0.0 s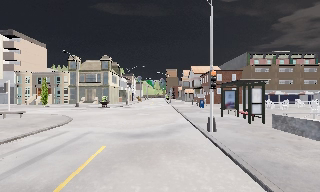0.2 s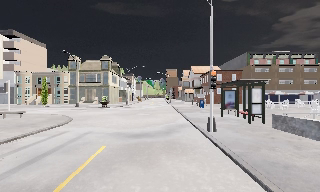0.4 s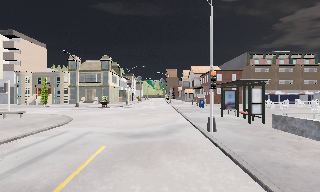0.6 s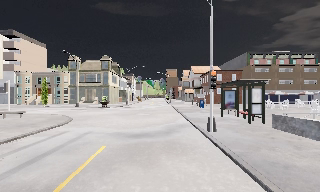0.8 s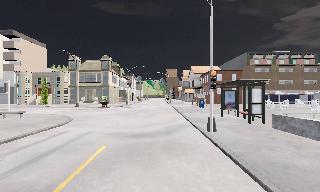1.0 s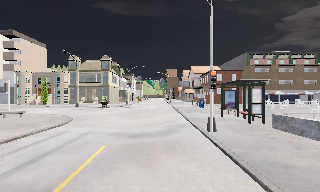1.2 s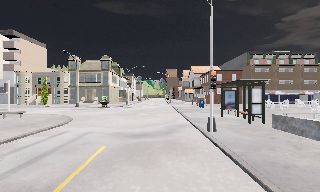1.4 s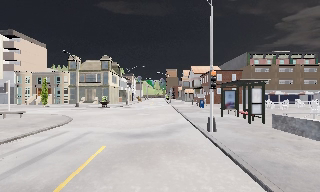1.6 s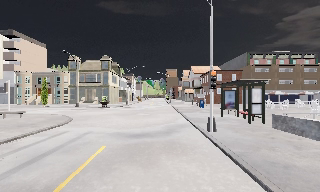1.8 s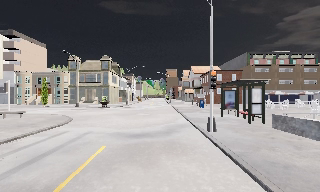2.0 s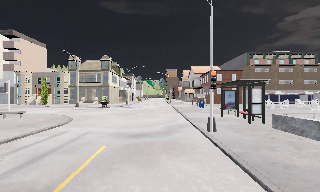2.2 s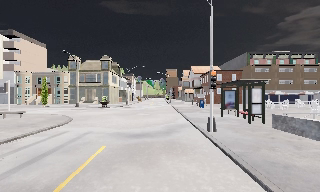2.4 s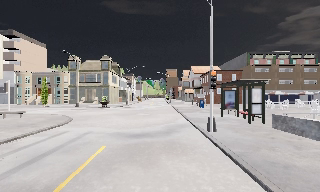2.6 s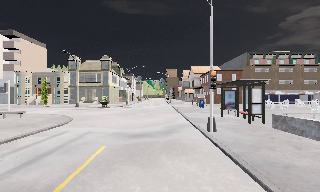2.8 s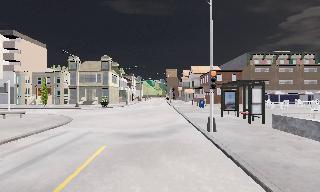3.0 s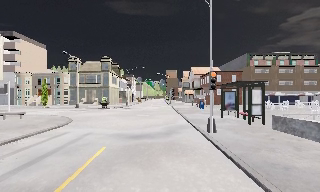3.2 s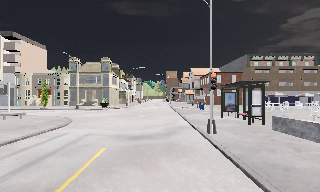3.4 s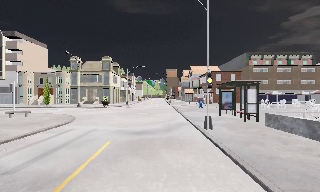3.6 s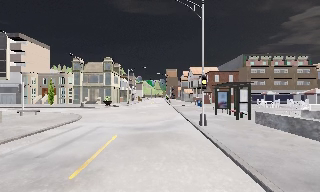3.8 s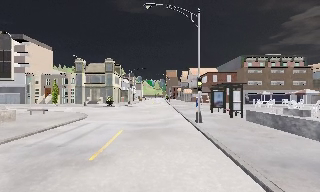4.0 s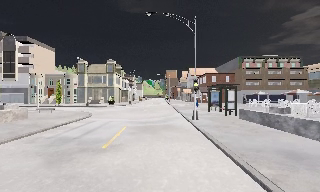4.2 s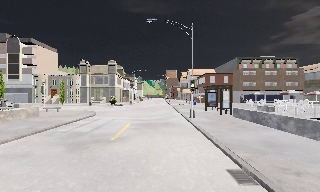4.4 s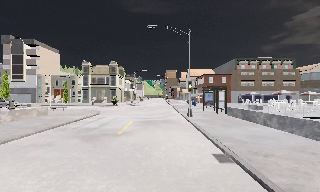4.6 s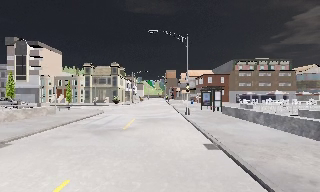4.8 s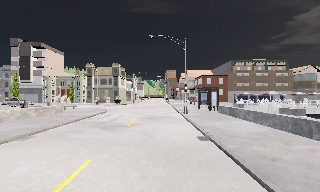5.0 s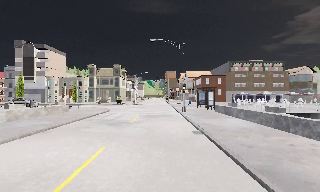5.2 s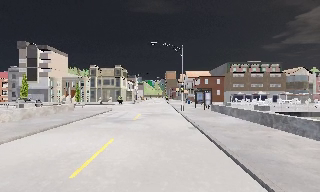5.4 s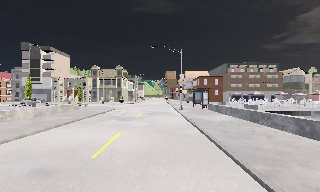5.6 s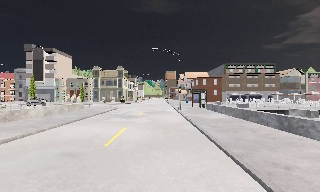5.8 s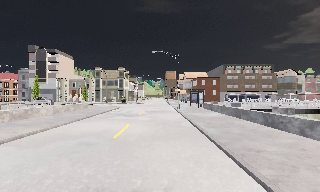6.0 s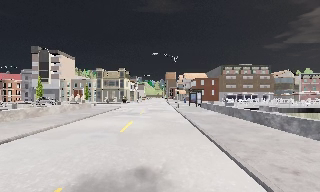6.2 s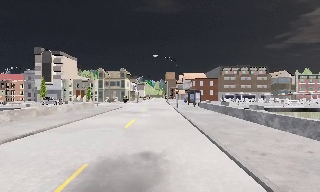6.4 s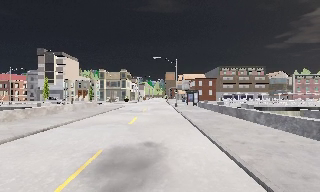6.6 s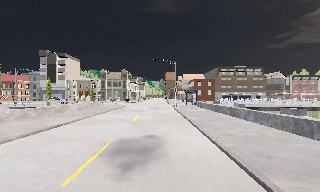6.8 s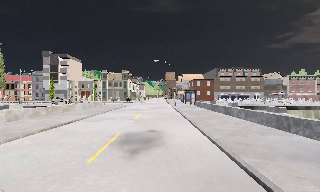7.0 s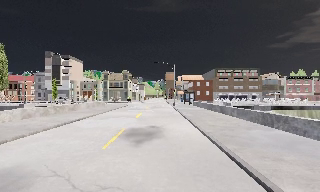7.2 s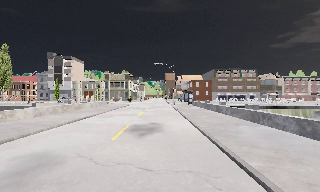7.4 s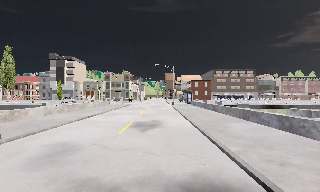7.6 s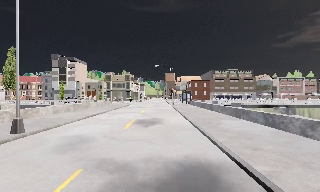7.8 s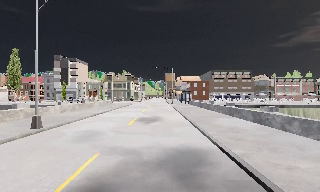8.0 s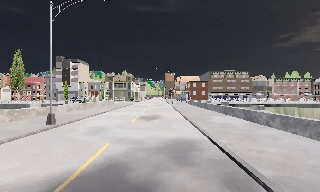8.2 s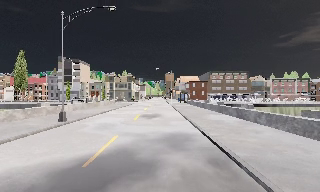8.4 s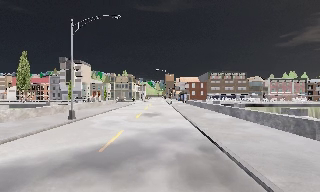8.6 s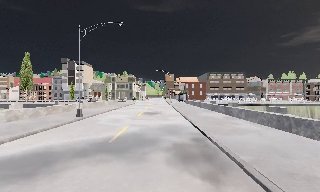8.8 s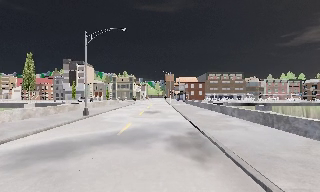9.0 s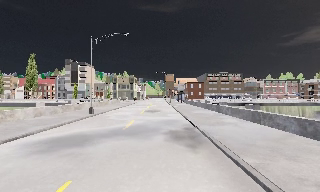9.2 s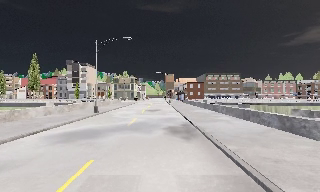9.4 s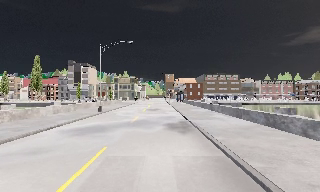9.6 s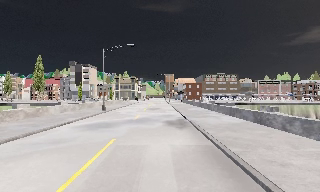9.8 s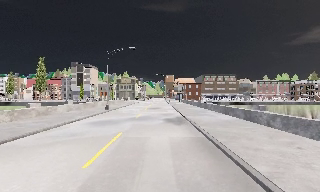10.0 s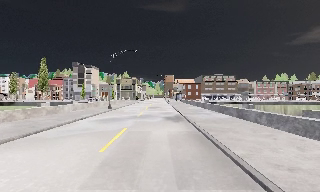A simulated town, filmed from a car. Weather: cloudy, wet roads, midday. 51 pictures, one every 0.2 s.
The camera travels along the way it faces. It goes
backward.
0.0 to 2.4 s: The camera keeps its place and its aim.
2.4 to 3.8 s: The camera travels backward, about 2.5 m, so what stands in front gets smaller. It gains speed.
3.8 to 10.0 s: The camera travels backward, about 35 m, so what stands in front gets smaller.
The film runs backward here.
